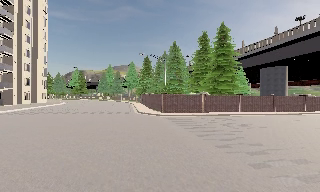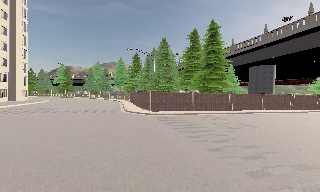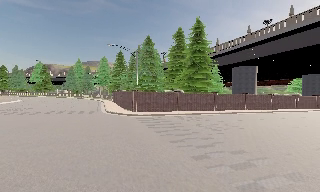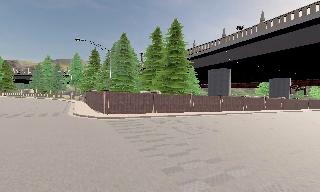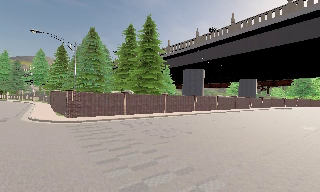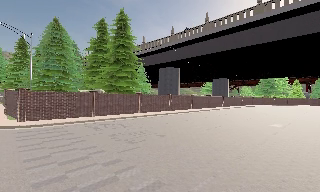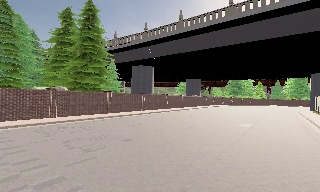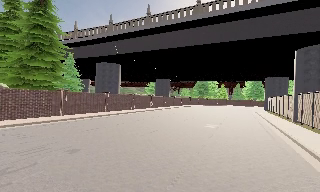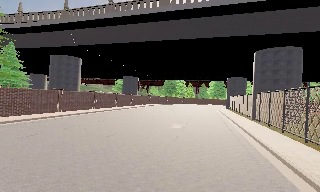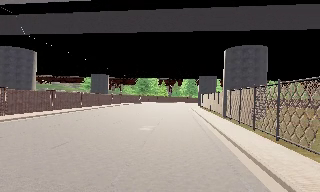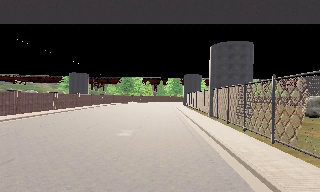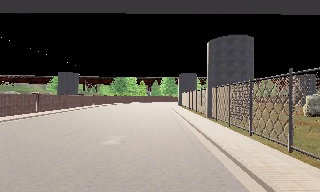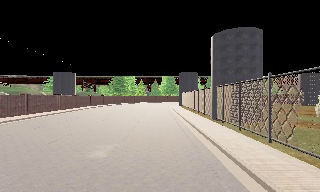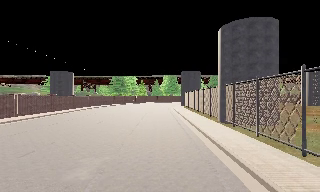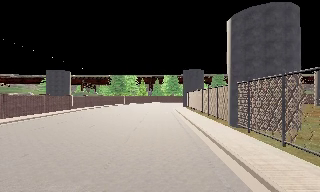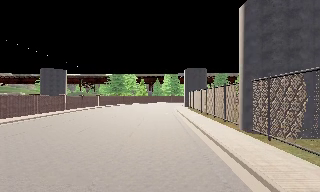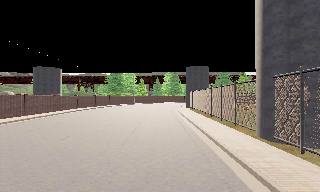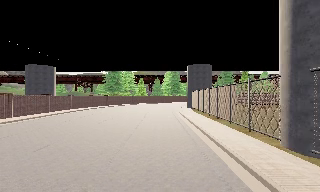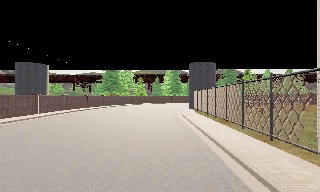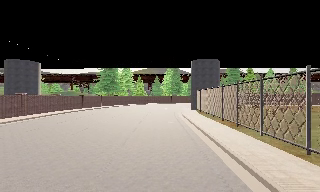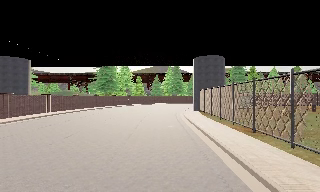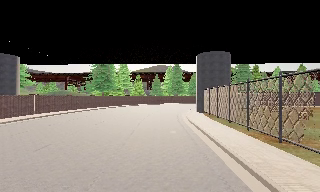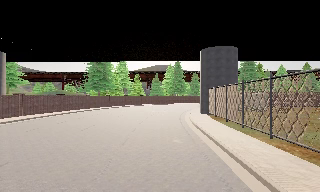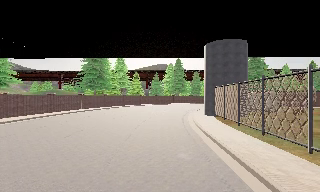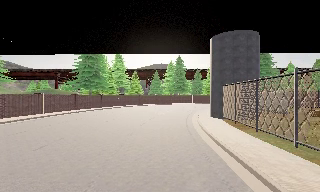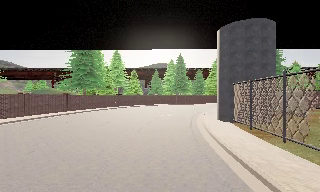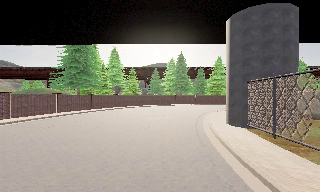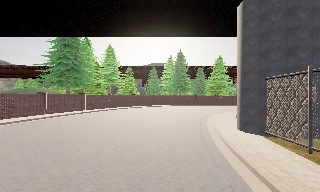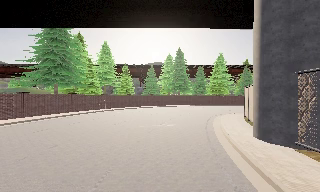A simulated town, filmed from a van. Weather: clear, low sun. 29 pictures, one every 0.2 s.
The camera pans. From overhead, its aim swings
clockwise.
The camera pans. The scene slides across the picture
to the left.
0.0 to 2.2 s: The camera pans to its right, which is clockwise from overhead, by about 80 degrees. It travels forward, about 13 m.
2.2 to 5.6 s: The camera travels forward, about 35 m, so what stands in front looms larger.
The film runs forward here.
